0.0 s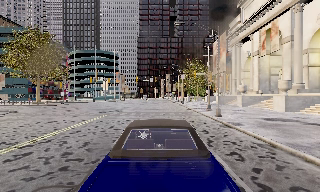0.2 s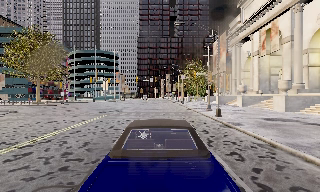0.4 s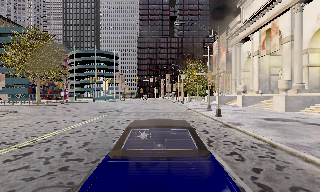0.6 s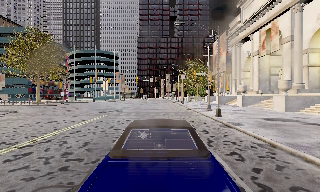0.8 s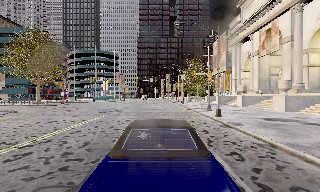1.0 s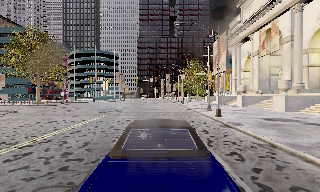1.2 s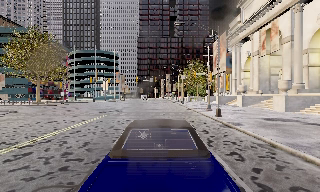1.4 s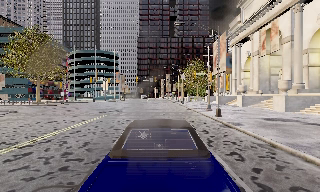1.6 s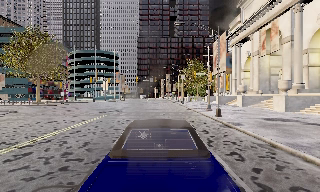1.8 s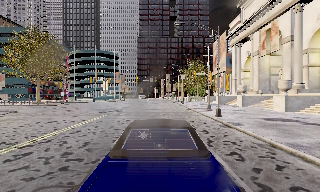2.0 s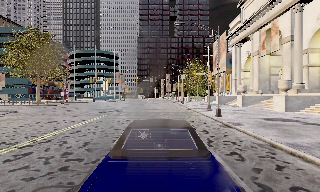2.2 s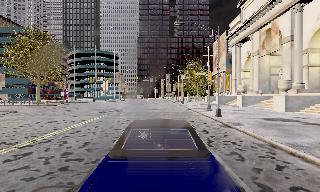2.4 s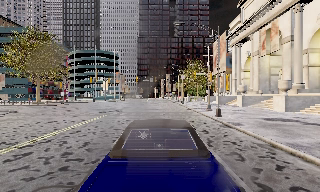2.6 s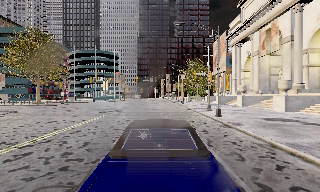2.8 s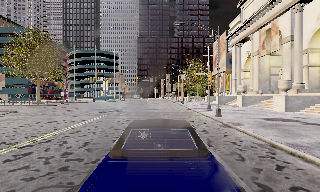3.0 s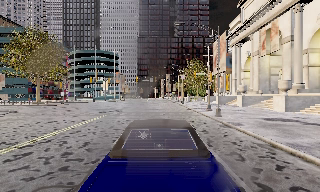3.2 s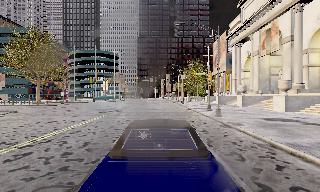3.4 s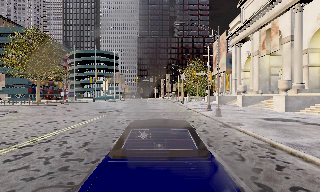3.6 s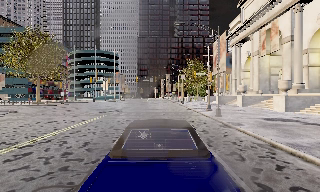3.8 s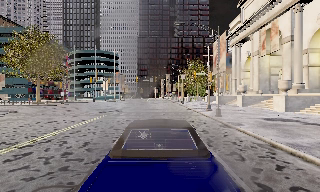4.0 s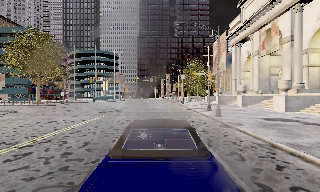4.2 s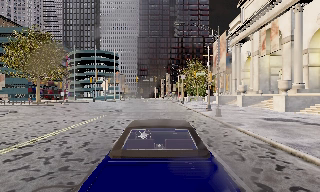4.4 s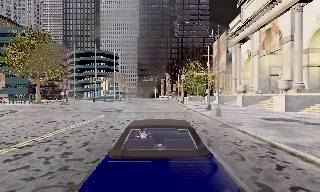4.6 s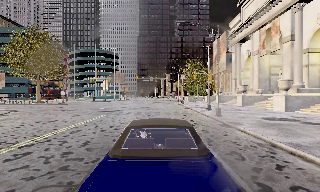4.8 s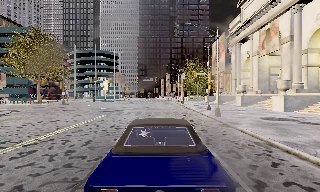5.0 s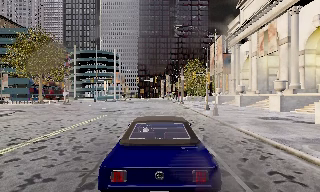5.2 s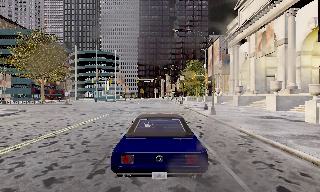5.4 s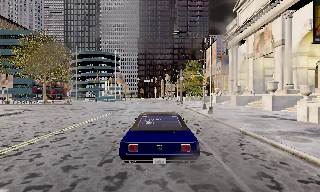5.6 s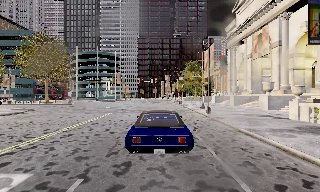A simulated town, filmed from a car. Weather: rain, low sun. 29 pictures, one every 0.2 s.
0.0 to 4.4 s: The camera keeps its place and its aim.
4.4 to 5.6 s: The camera travels backward, about 2.5 m, so what stands in front gets smaller. It gains speed.
The film runs backward here.
